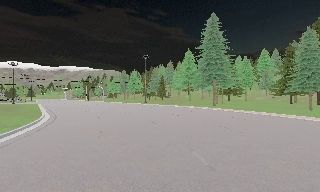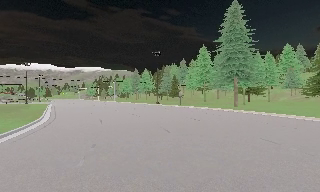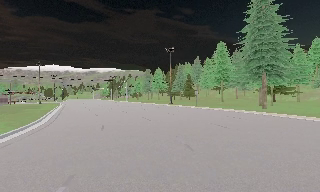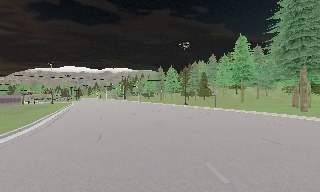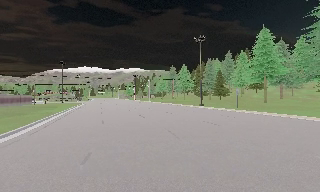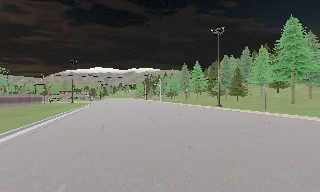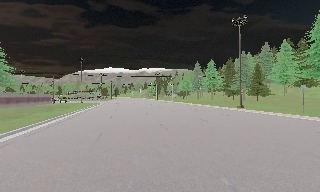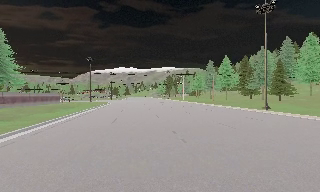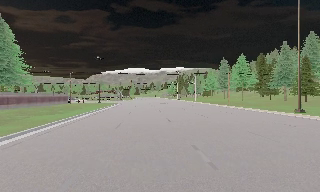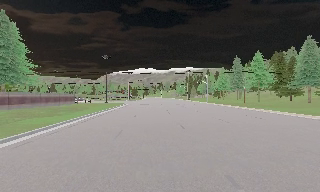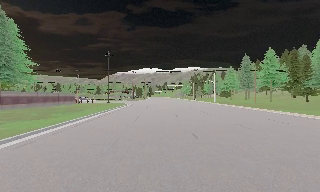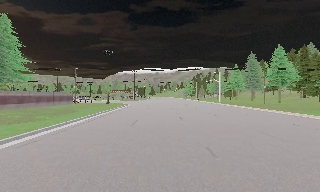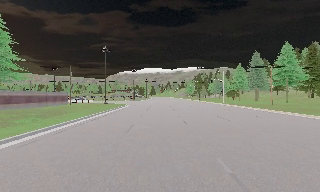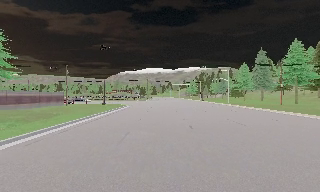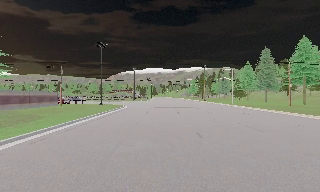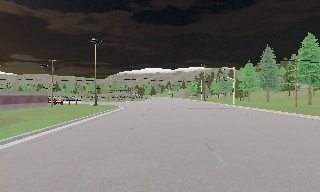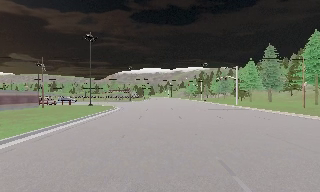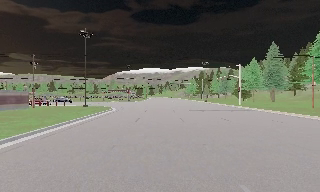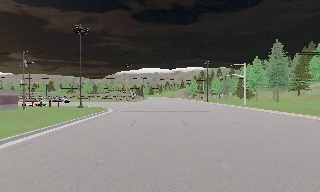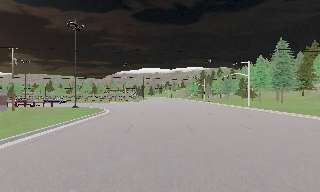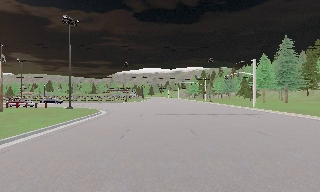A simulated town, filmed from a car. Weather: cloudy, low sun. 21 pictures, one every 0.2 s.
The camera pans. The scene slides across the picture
to the right.
The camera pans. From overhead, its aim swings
counterclockwise.
0.0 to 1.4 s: The camera swings to its left by about 30 degrees, and the scene slides to the right. It travels forward, about 19 m, so what stands in front looms larger.
1.4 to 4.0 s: The camera travels forward, about 25 m, so what stands in front looms larger.
The film runs forward here.
